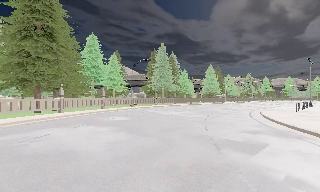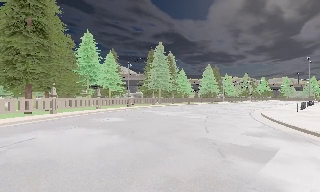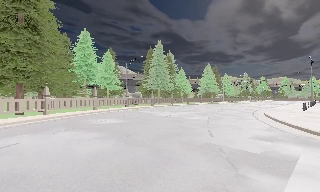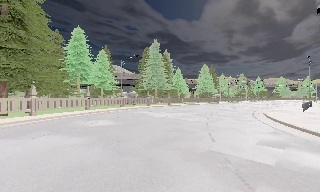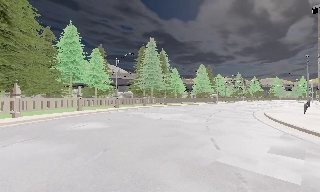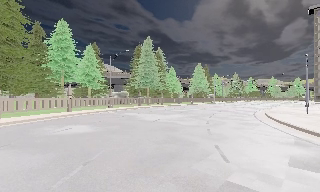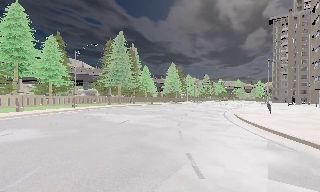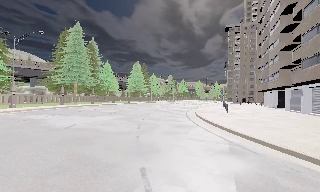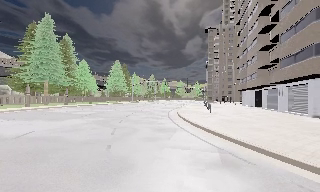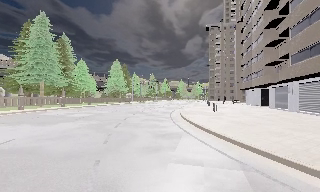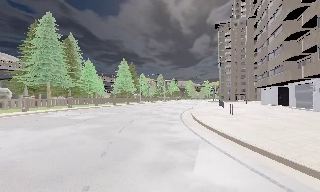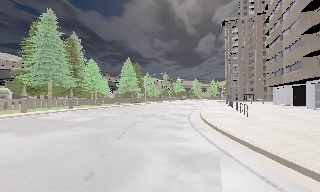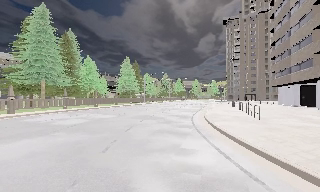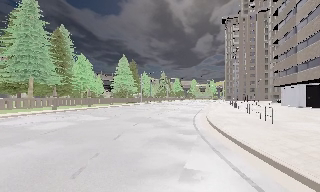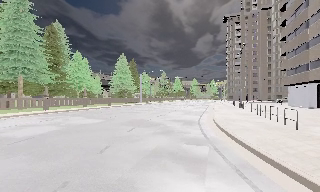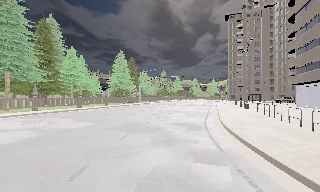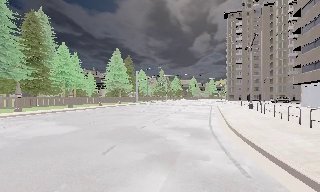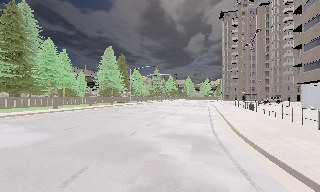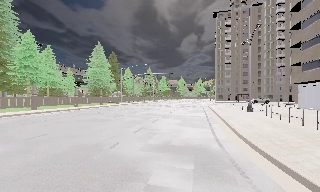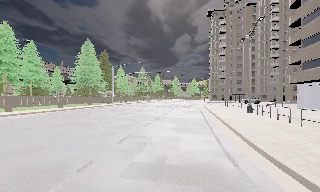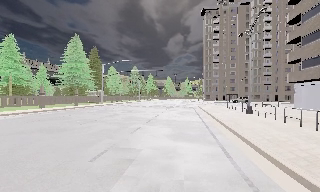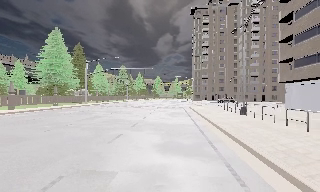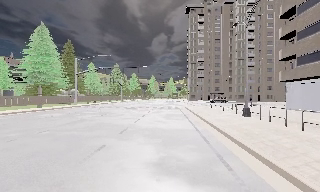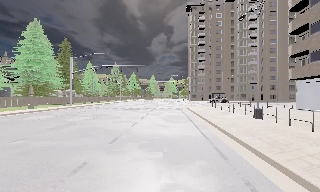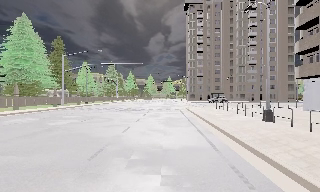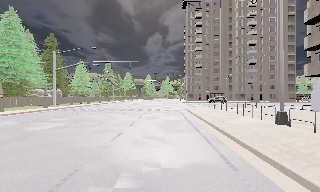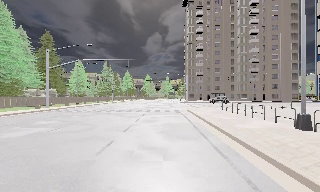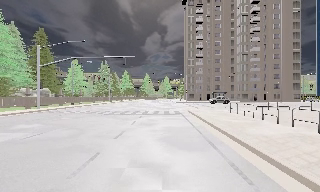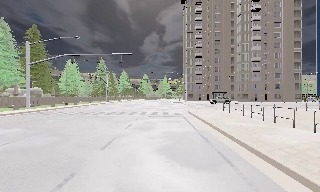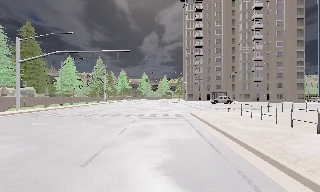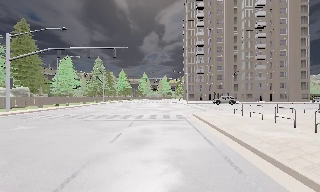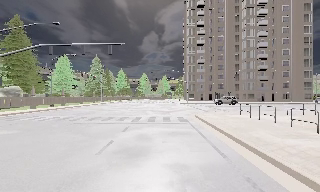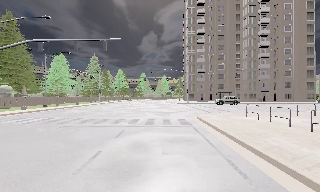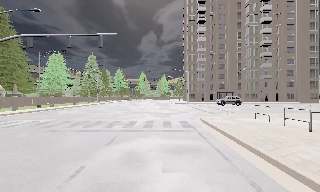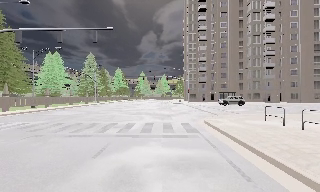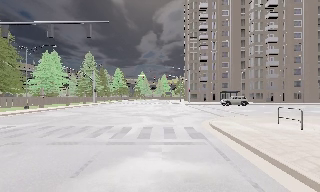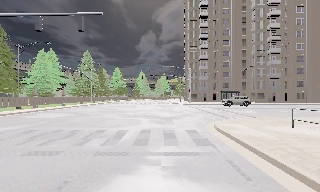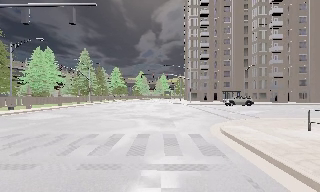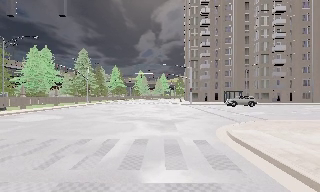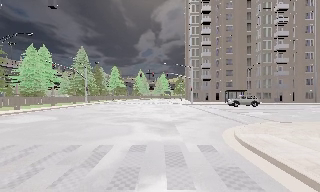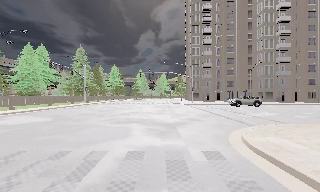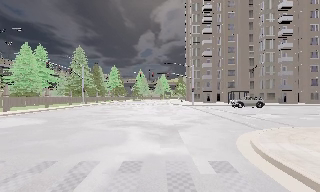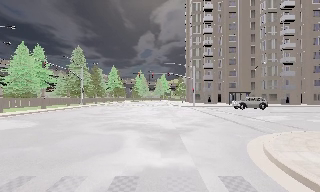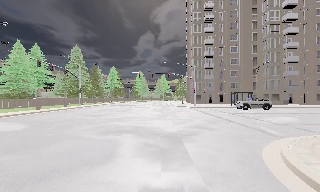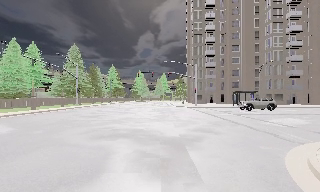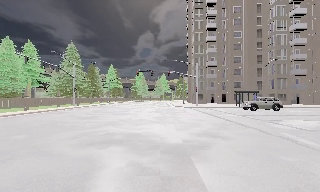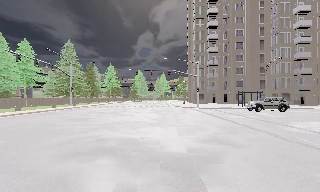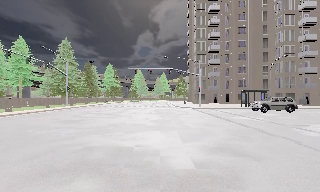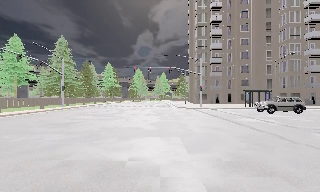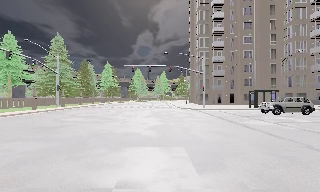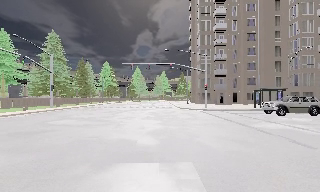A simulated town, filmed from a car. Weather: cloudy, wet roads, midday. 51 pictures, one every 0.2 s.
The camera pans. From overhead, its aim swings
clockwise.
The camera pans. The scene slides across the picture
to the left.
0.0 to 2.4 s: The scene slides to the left, as the camera pans about 30 degrees to its right. It travels forward, about 13 m, so what stands in front looms larger. It gains speed.
2.4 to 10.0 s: The camera swings to its right by about 20 degrees, and the scene slides to the left. It travels forward, about 45 m, so what stands in front looms larger. It loses speed.
The film runs forward here.
